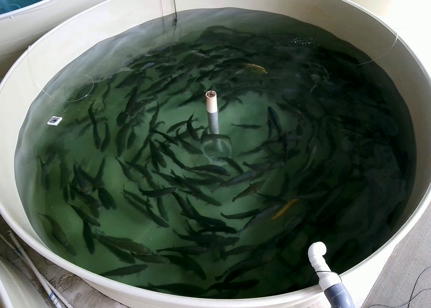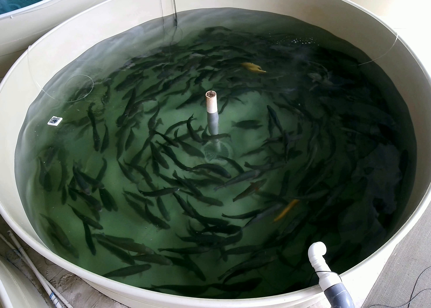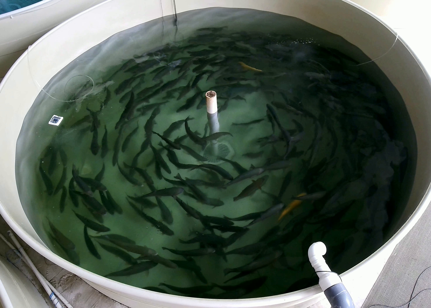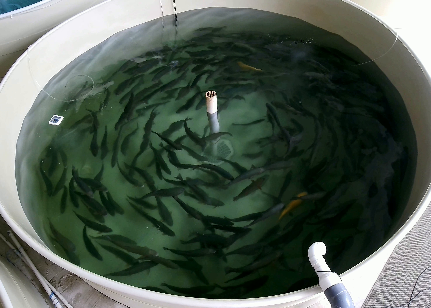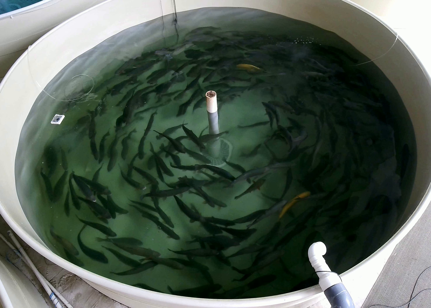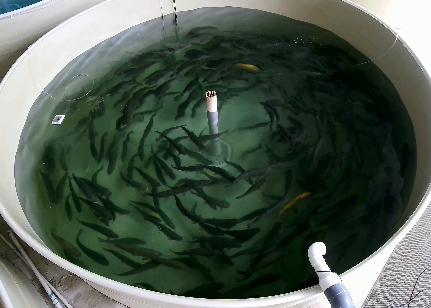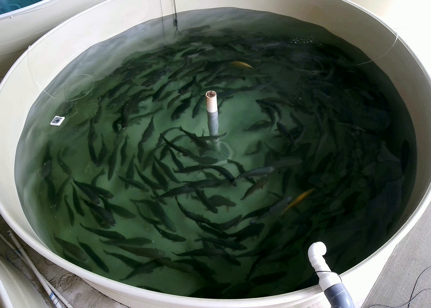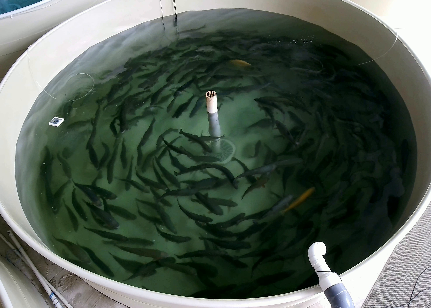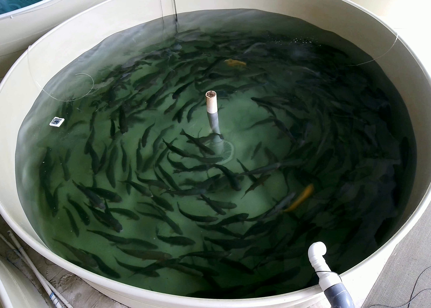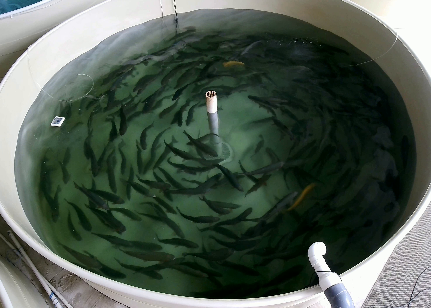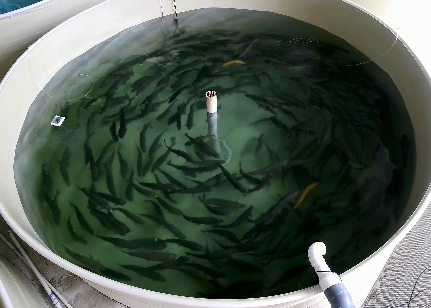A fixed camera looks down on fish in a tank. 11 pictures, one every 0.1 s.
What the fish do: Normal cruising.
